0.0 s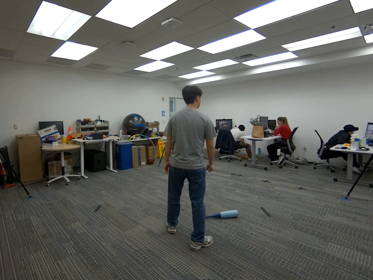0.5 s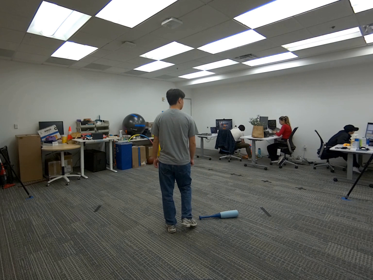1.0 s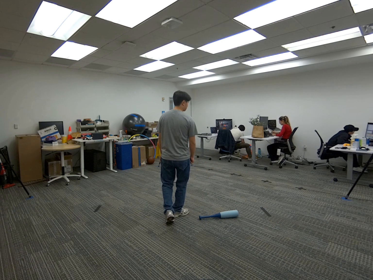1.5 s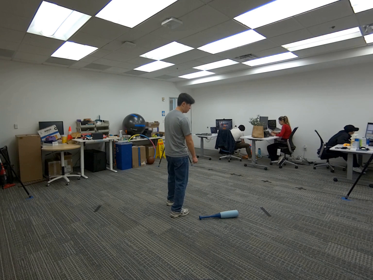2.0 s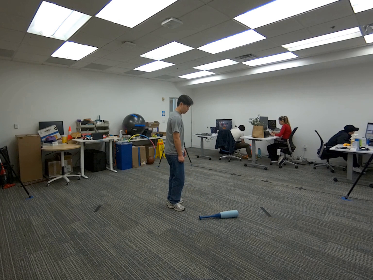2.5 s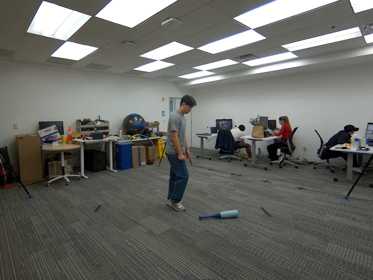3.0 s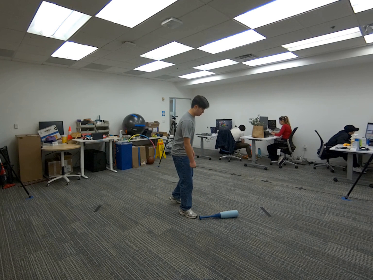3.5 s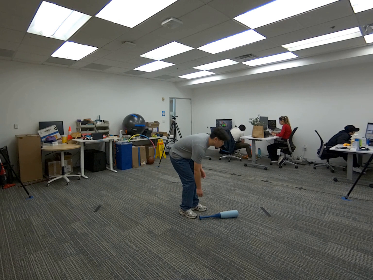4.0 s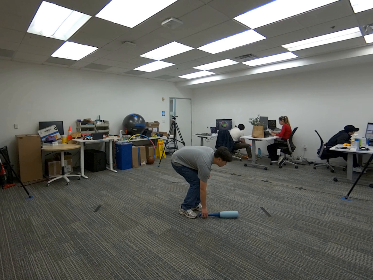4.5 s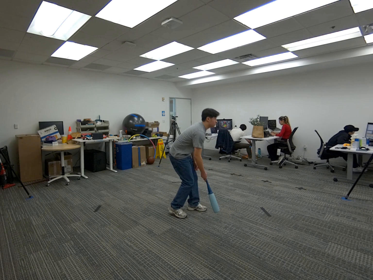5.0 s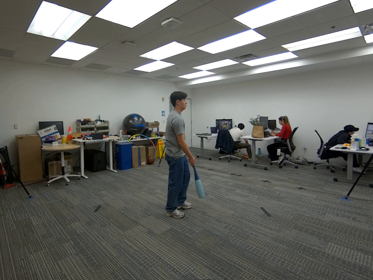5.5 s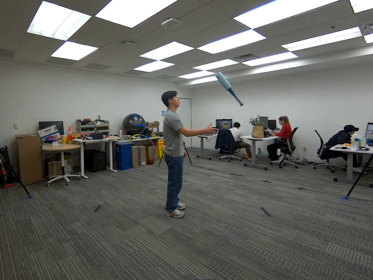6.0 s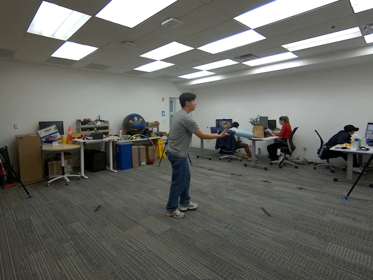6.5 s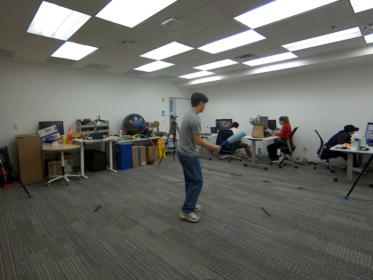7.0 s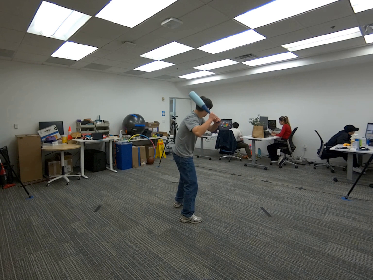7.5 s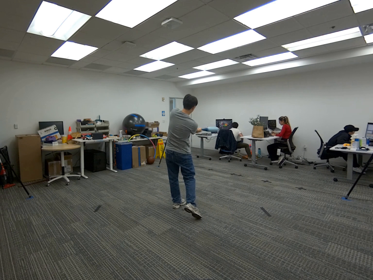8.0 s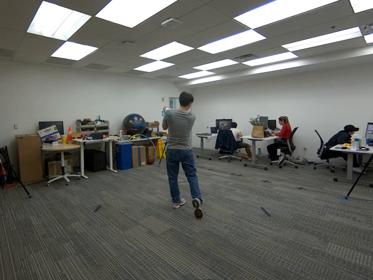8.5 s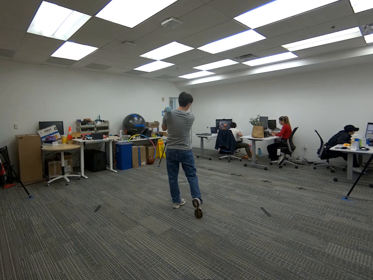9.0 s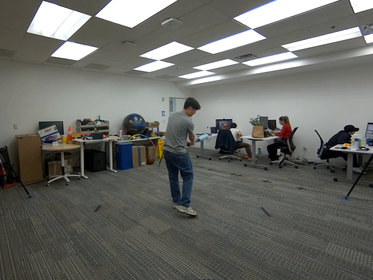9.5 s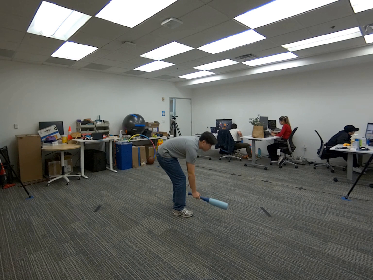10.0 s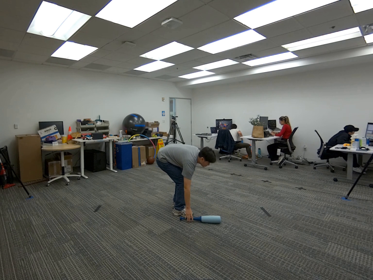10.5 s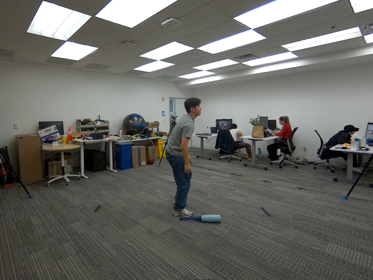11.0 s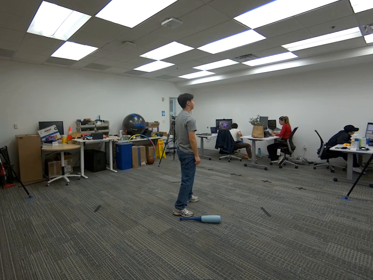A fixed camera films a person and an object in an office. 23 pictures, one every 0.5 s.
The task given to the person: Walk over to the baseball bat on the ground and pick up the baseball bat. Rotate the baseball bat in the air and when you catch the bat perform a swinging motion. Place on the ground when complete.
